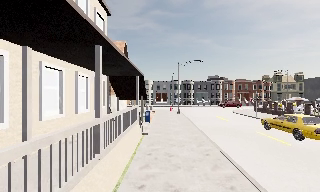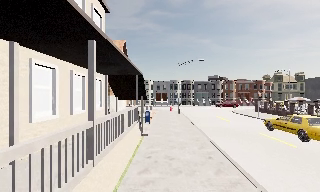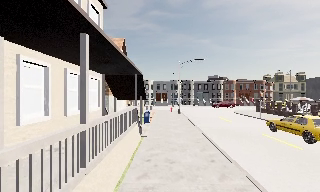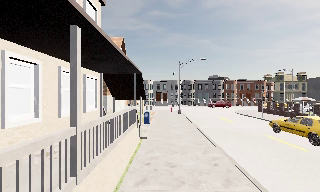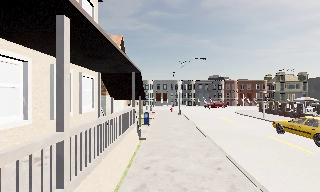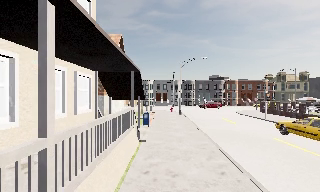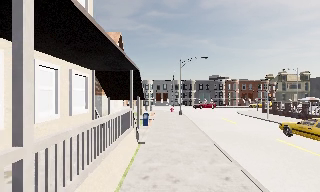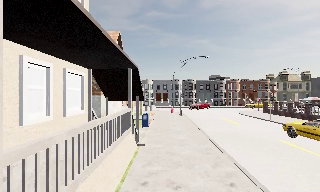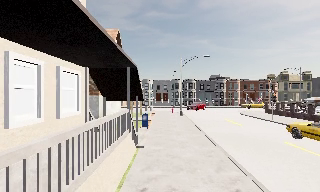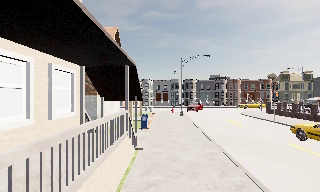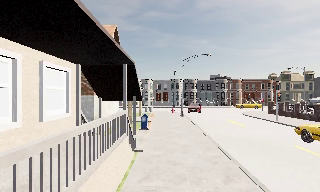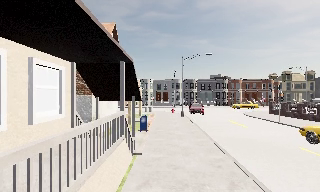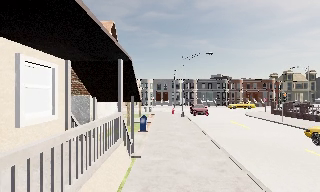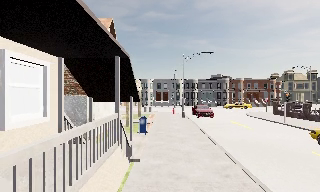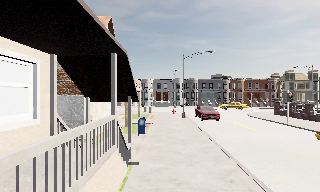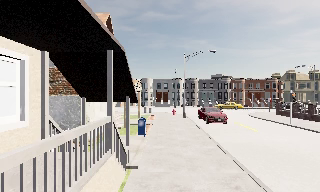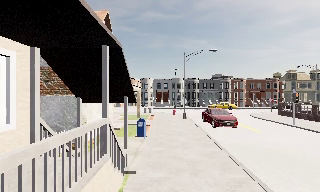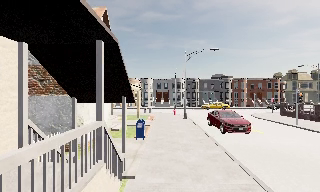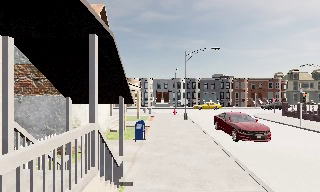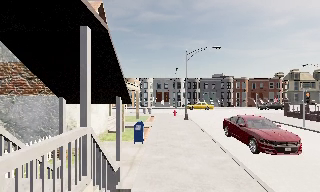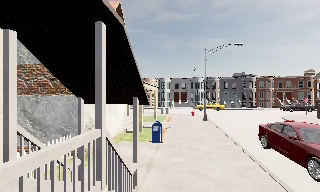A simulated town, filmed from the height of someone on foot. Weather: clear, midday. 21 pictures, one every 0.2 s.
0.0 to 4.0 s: The camera travels forward, about 7 m, so what stands in front looms larger.
The film runs forward here.
